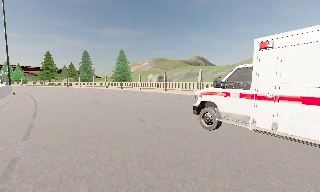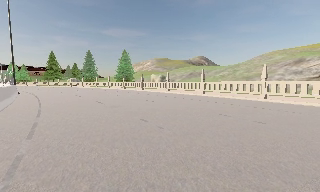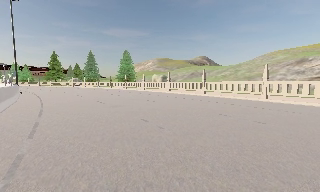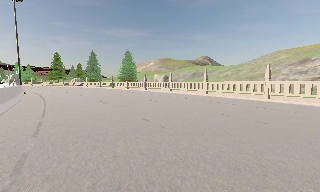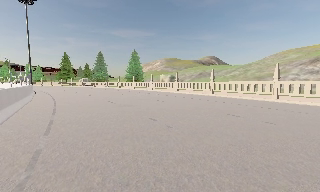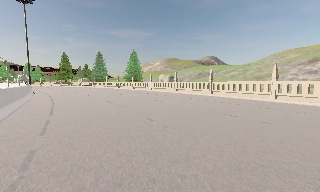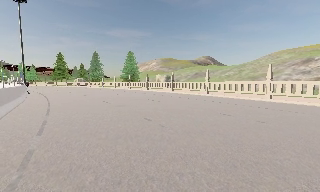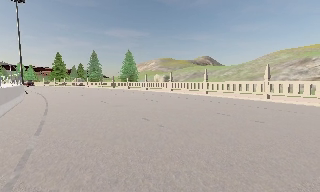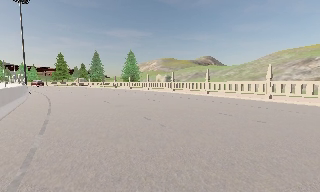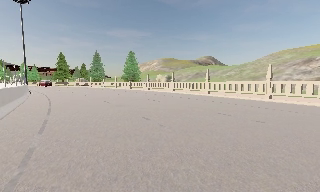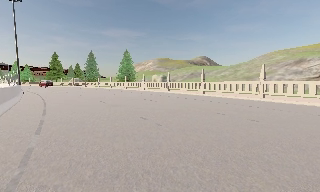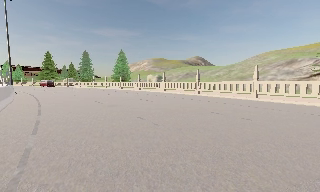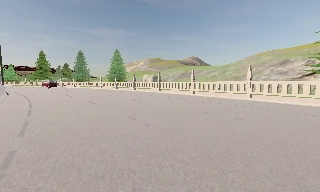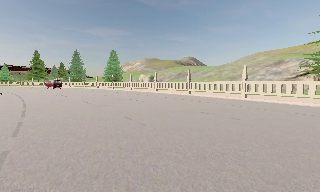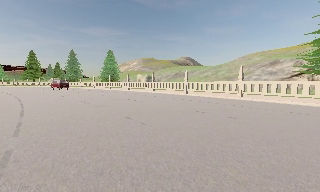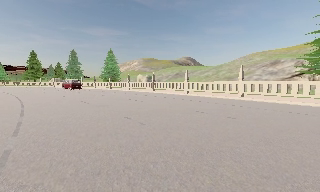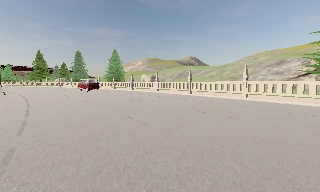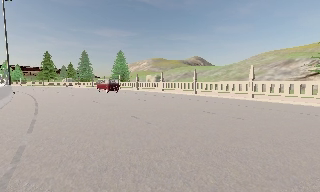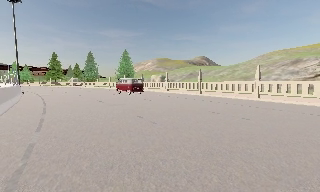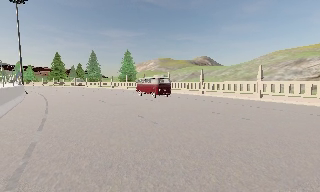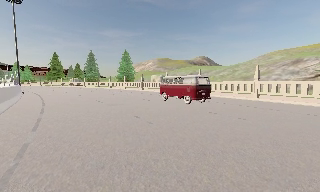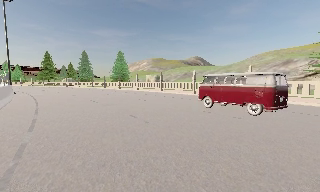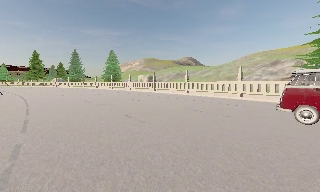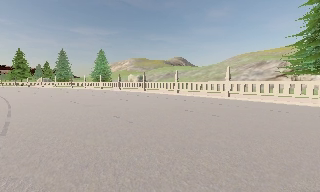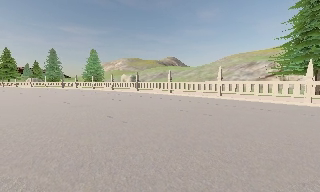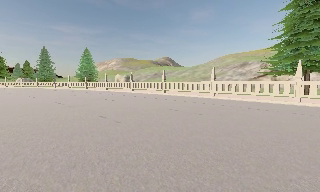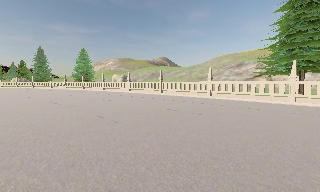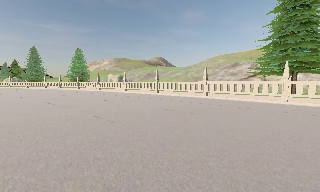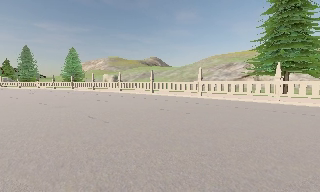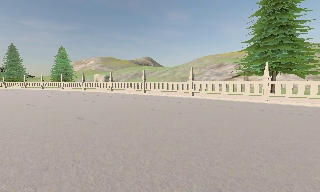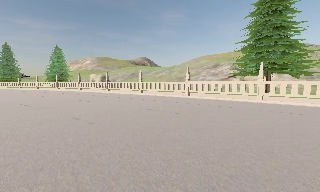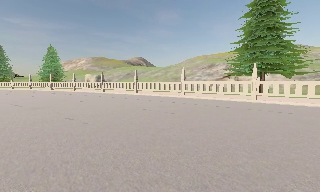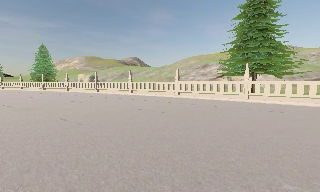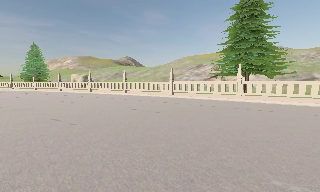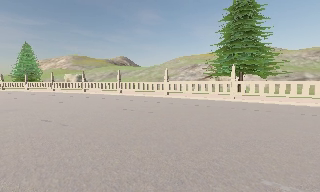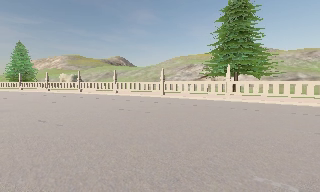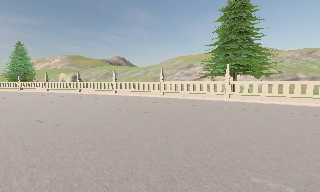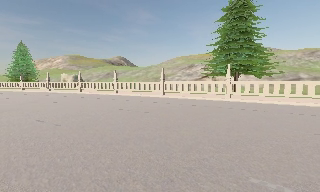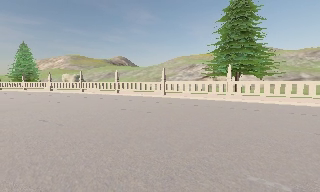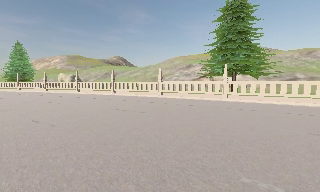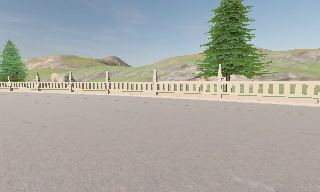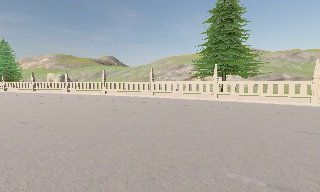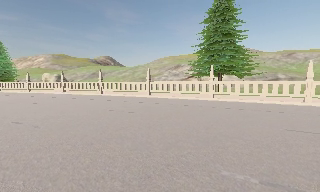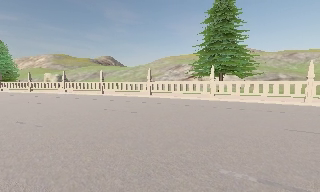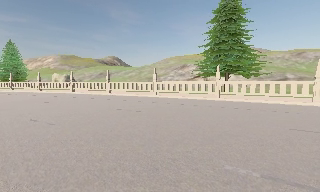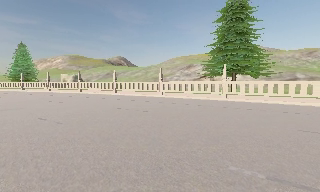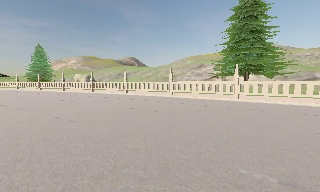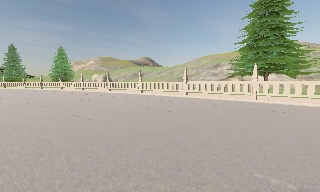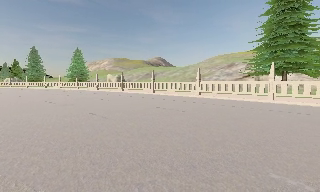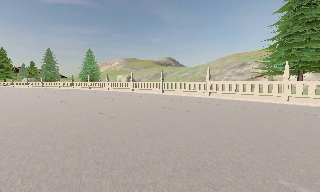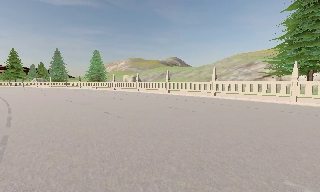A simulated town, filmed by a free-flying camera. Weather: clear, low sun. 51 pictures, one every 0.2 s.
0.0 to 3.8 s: The camera travels backward, about 1 m, so what stands in front gets smaller.
3.8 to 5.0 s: The camera swings to its right by about 15 degrees, and the scene slides to the left.
5.0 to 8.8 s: The camera pans to its right, which is clockwise from overhead, by about 20 degrees. It travels backward and to its right, about 1 m, so what stands in front gets smaller.
8.8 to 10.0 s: The scene slides to the right, as the camera pans about 20 degrees to its left.
The film runs backward here.
